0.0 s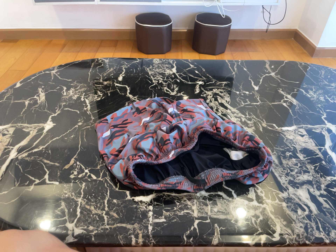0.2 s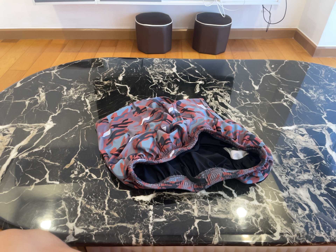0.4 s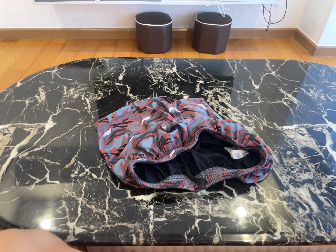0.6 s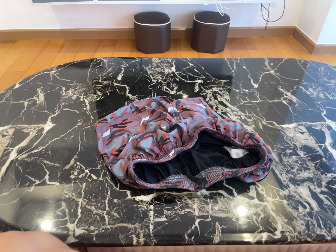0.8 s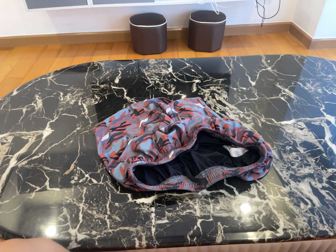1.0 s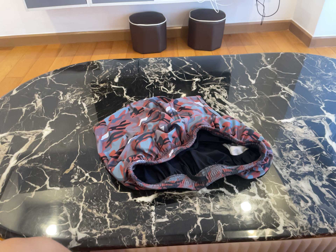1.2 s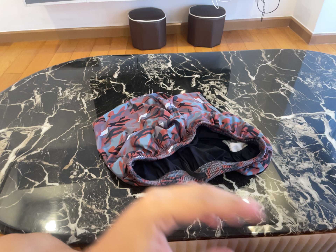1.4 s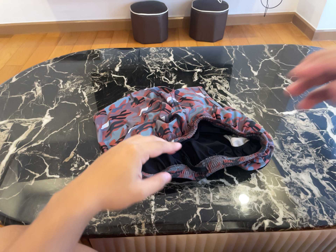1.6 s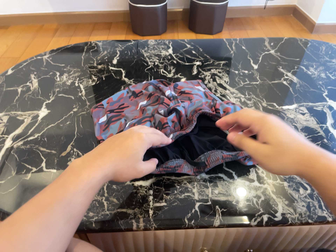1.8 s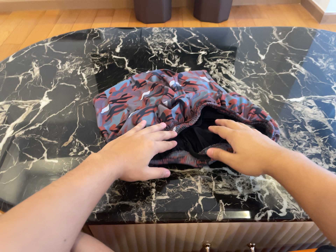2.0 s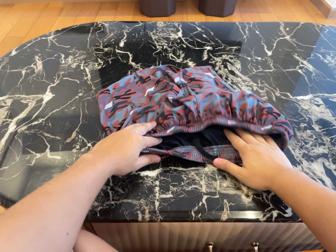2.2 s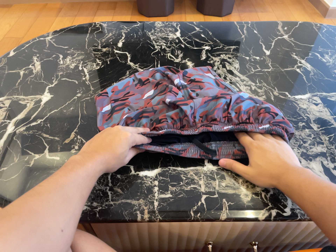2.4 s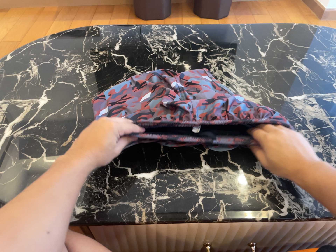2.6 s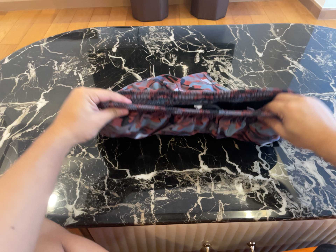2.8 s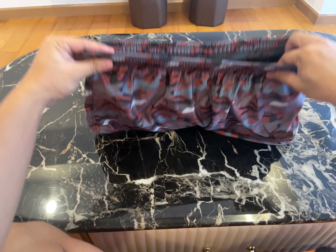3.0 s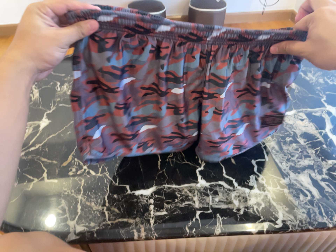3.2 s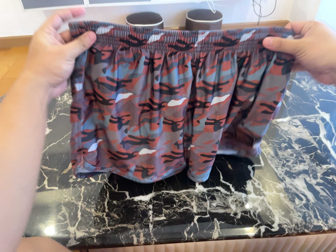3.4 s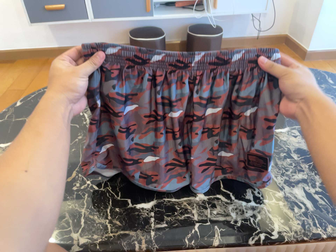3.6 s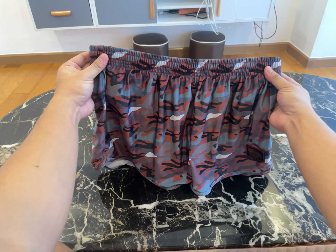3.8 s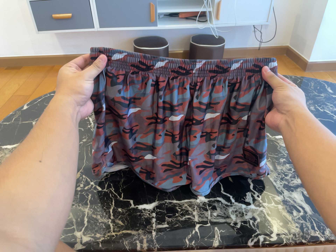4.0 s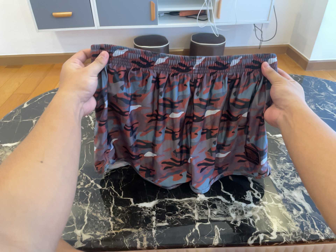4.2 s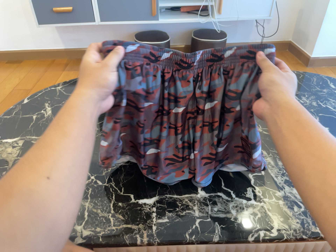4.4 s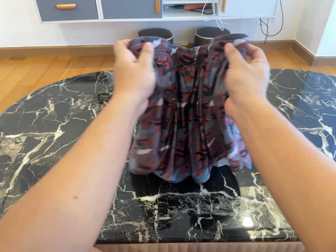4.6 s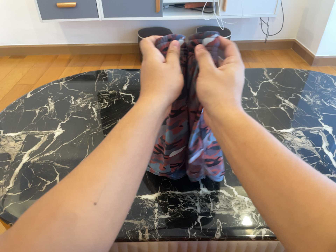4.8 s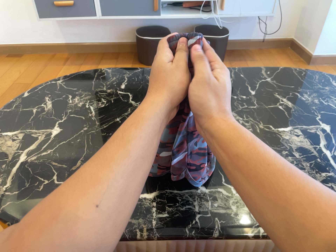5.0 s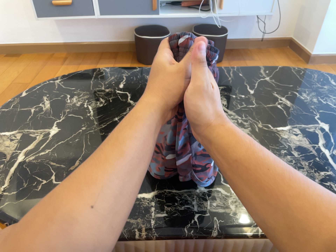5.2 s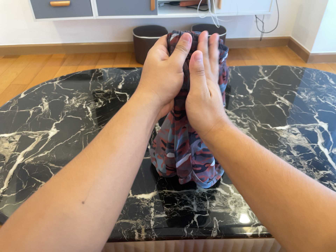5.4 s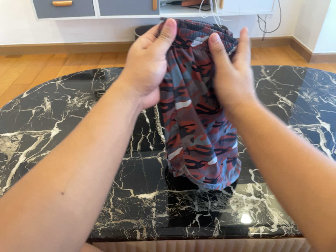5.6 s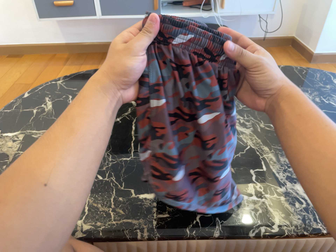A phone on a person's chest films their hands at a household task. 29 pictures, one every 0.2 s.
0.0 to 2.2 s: The camera shifts only a little, or ends up much as it began.
2.2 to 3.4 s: The camera travels backward, about 7 cm, so what stands in front gets smaller. Its aim tips toward the top of its view by about 10 degrees, and the scene shifts downward.
3.4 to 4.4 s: The camera shifts only a little, or ends up much as it began.
4.4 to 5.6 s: The camera keeps its place and its aim.
The film runs forward here.
